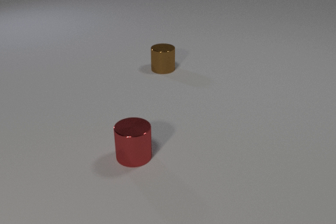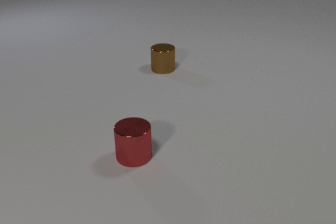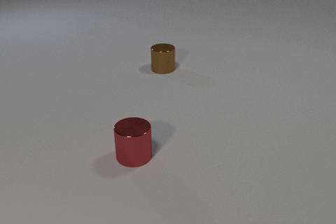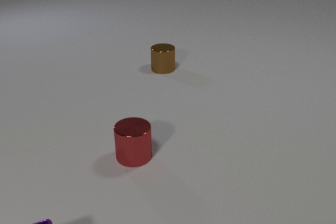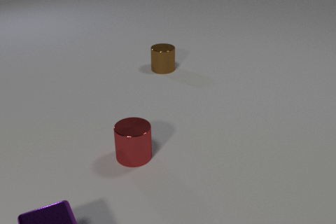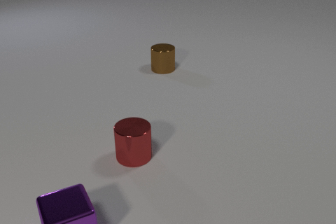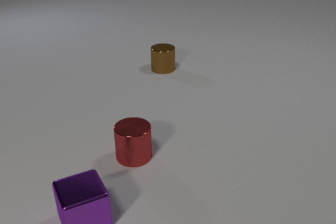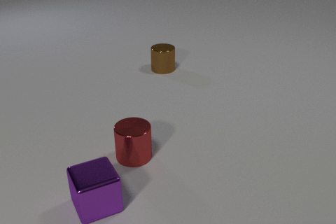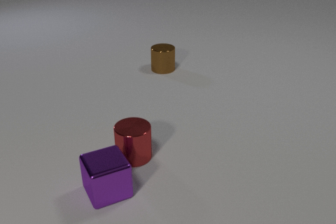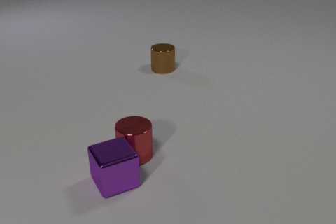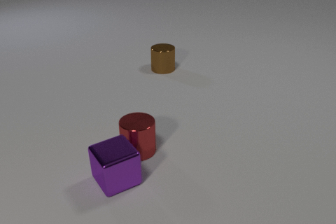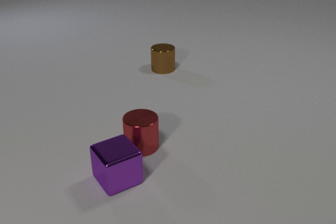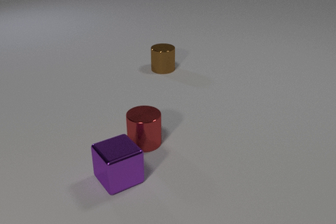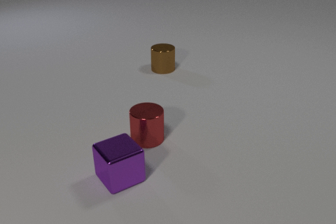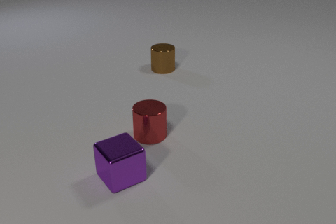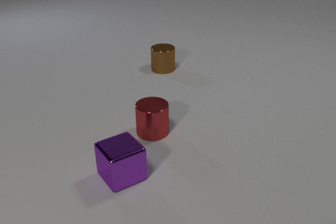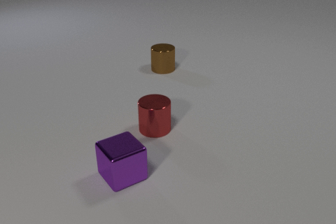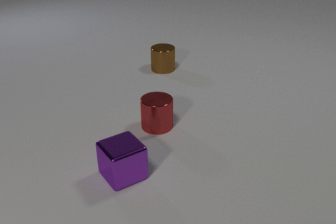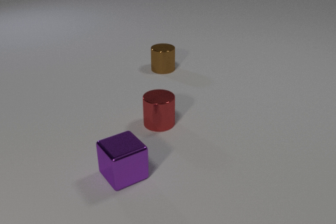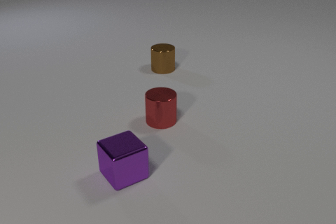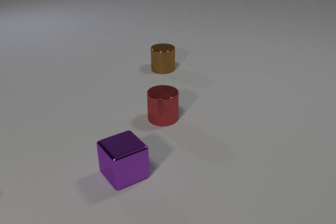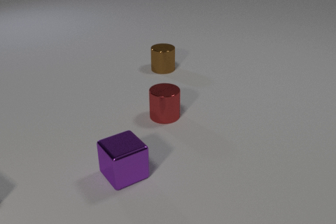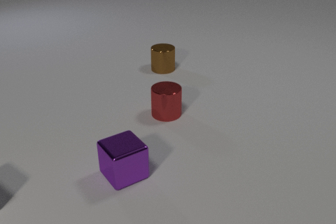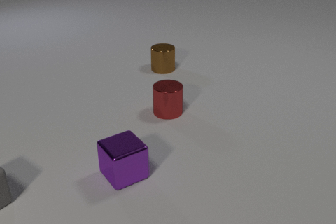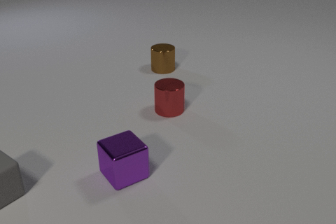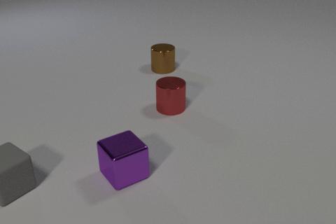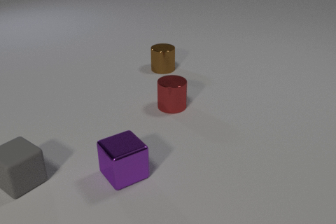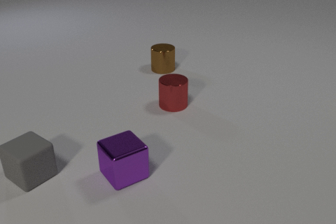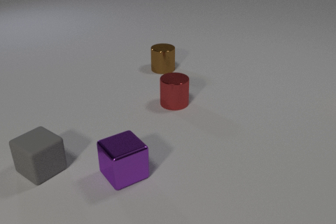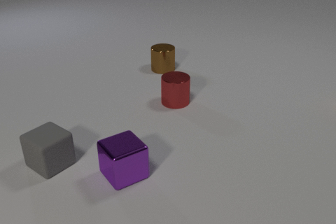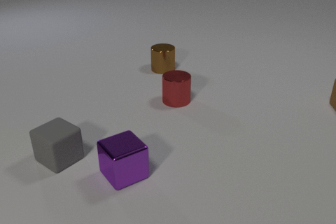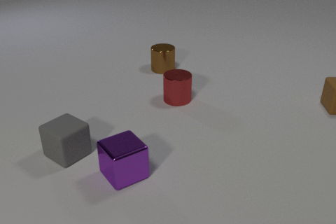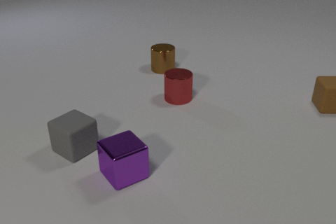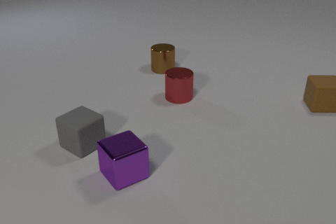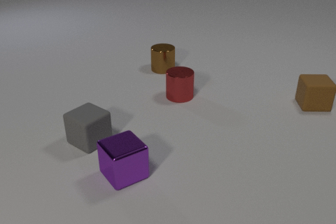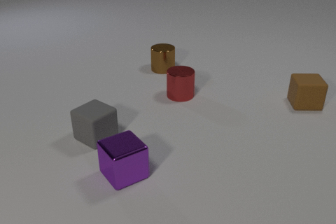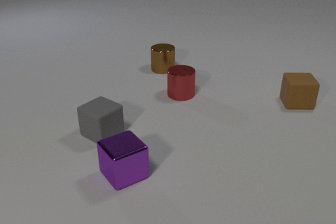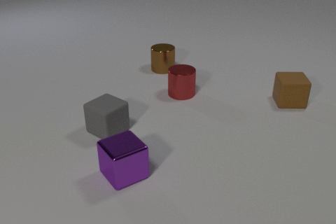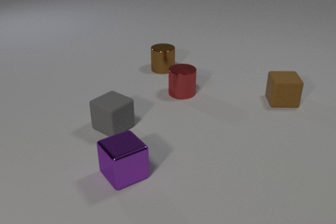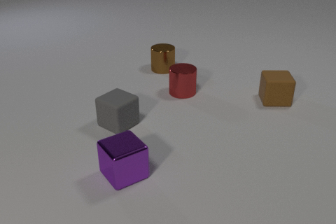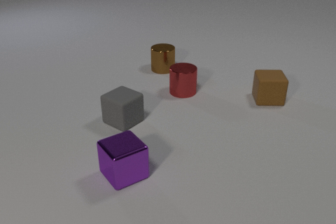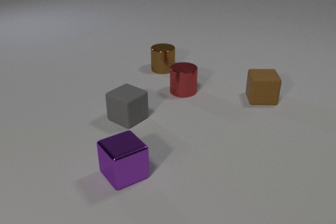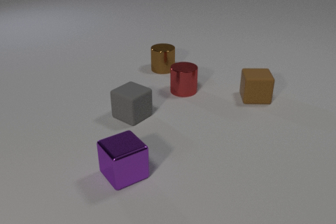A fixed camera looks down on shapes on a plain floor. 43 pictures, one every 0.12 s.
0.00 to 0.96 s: The purple metal cube comes in at the bottom edge, slides away from the camera and to the right.
0.96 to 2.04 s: The purple metal cube slides away from the camera and to the right. The red metal cylinder slides away from the camera and to the right. The purple metal cube and the red metal cylinder collide.
2.04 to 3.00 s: The red metal cylinder slides away from the camera. The gray rubber cube comes in at the left edge, slides to the right and away from the camera.
3.00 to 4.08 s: The red metal cylinder slides away from the camera. The brown rubber cube comes in at the right edge, slides to the left. The gray rubber cube slides to the right and away from the camera.
4.08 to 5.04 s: The red metal cylinder slides away from the camera. The brown rubber cube slides to the left. The gray rubber cube slides to the right and away from the camera.
What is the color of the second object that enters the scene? gray.
Are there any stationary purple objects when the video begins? no.
How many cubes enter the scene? 3.
